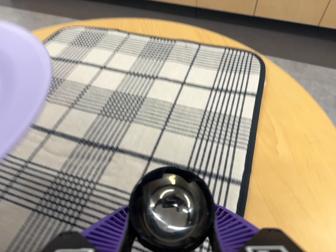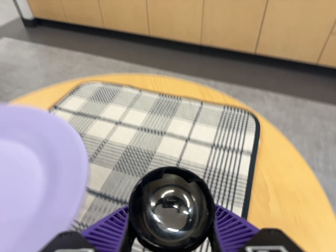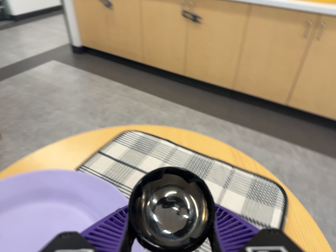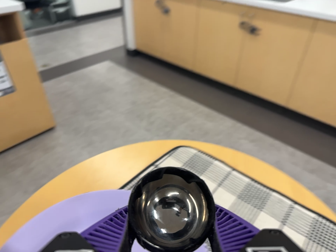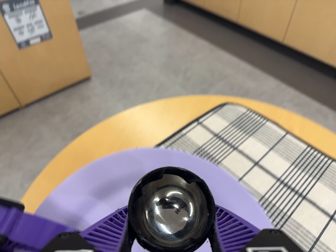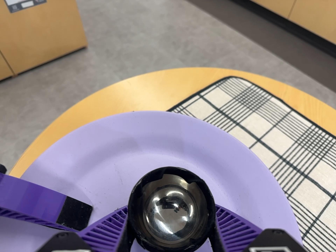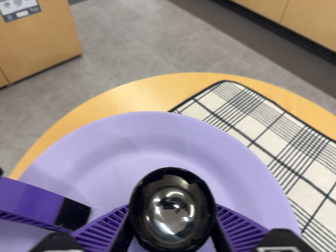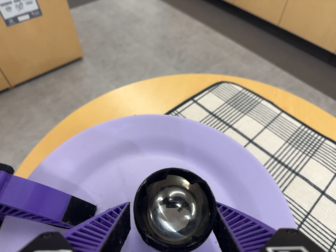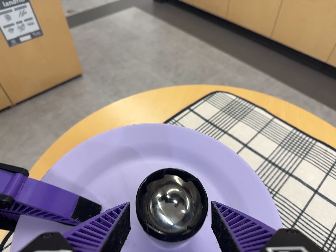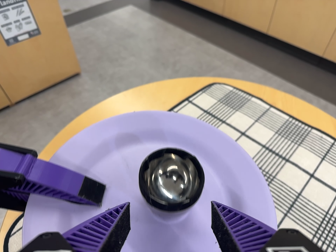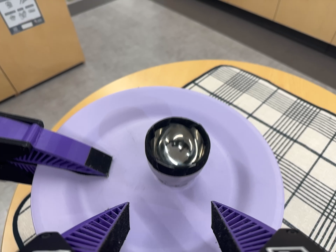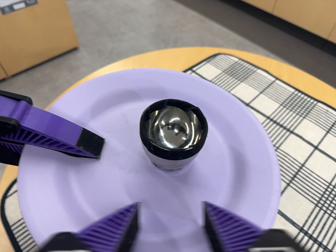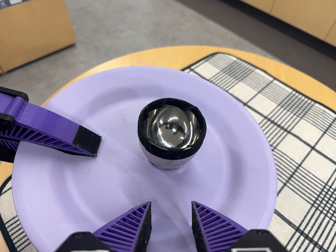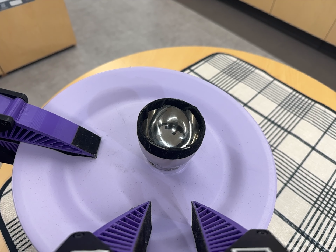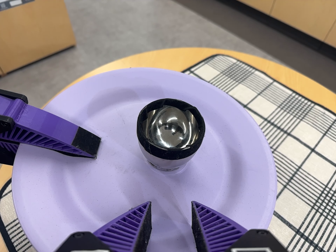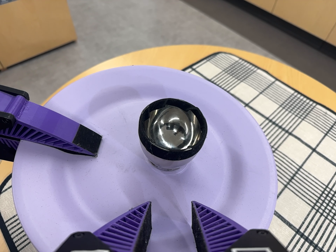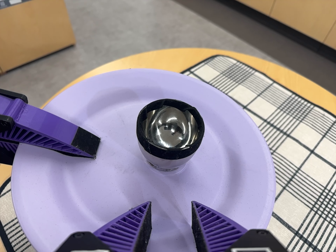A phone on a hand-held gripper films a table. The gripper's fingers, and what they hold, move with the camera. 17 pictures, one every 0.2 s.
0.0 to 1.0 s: The camera swings to its left by about 20 degrees, and the scene slides to the right. It travels toward the top of its view and to its left, about 20 cm, so close, fixed things drift downward. It rolls about its line of sight by about 20 degrees, and the scene rotates clockwise.
1.0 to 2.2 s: The camera travels toward the bottom of its view and backward, about 9 cm, so close, fixed things drift upward.
2.2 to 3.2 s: The camera keeps its place and its aim.
The film runs backward here.
